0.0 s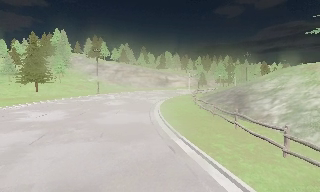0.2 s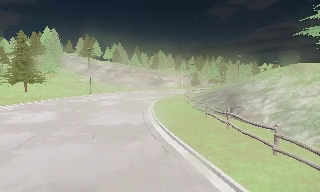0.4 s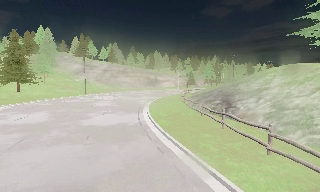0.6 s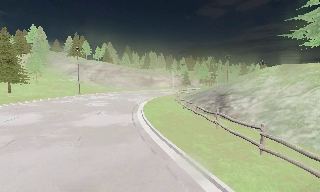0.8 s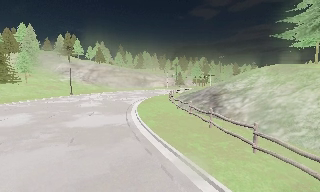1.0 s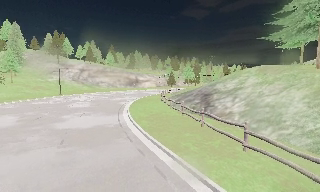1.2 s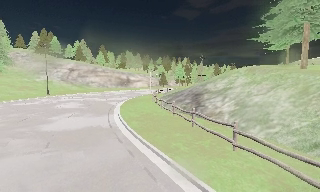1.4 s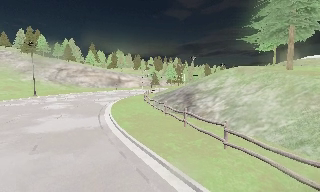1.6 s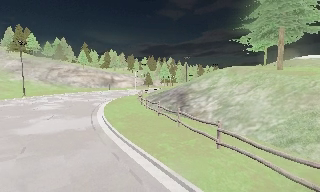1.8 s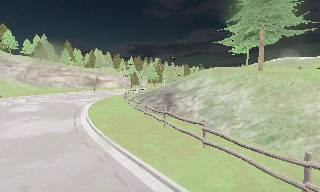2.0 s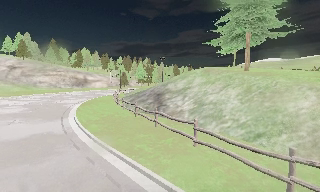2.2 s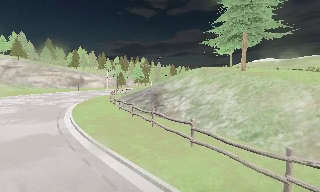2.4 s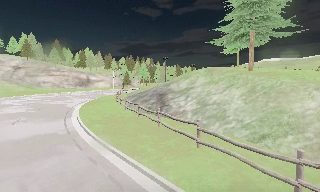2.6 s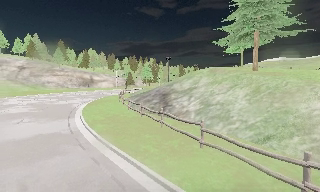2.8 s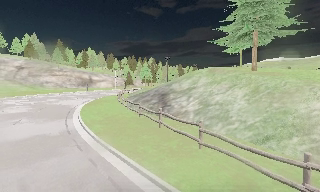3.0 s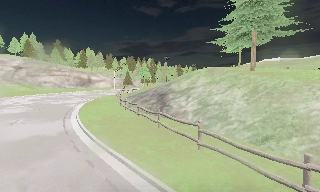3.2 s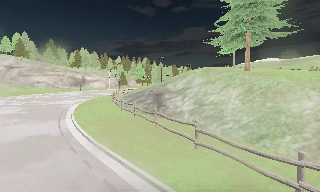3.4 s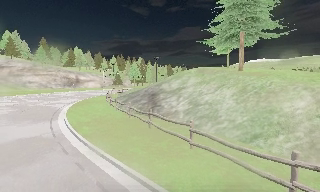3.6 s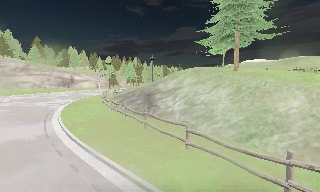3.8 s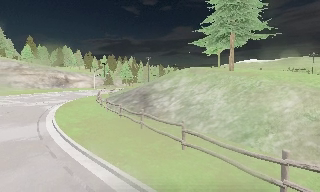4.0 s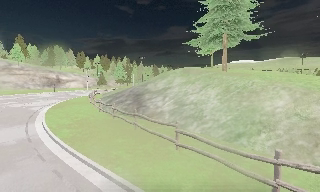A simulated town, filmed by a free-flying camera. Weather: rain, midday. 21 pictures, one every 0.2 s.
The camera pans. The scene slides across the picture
to the left.
The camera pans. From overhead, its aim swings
clockwise.
0.0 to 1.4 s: The scene slides to the left, as the camera pans about 15 degrees to its right.
1.4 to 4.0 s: The camera pans to its right, which is clockwise from overhead, by about 20 degrees. It travels forward, about 0.5 m, so what stands in front looms larger.
The film runs backward here.
